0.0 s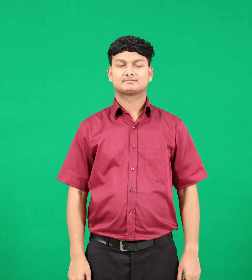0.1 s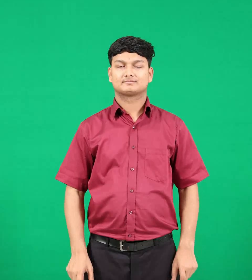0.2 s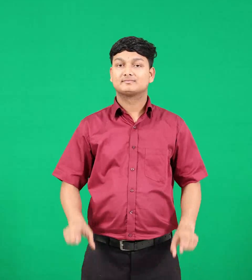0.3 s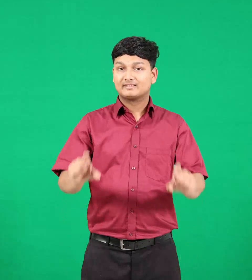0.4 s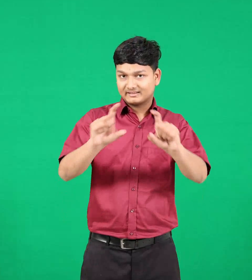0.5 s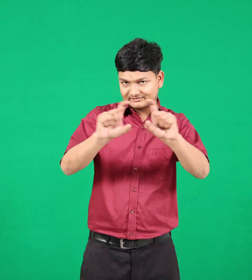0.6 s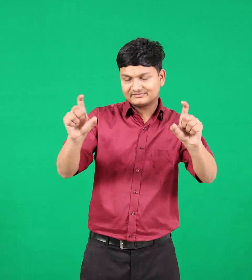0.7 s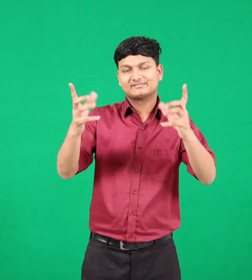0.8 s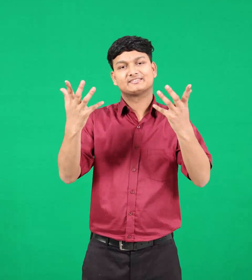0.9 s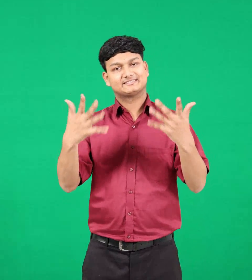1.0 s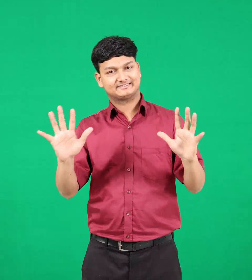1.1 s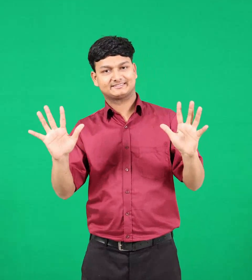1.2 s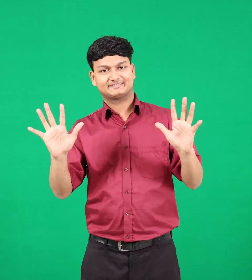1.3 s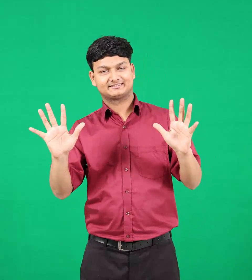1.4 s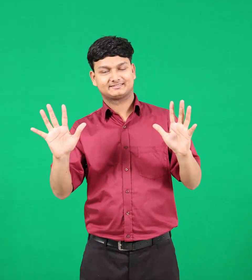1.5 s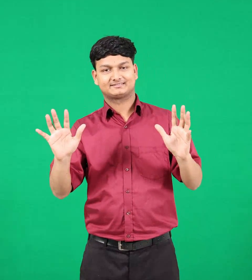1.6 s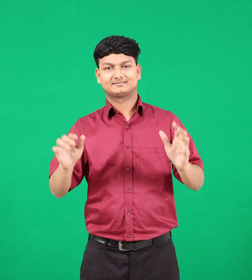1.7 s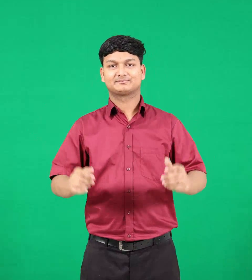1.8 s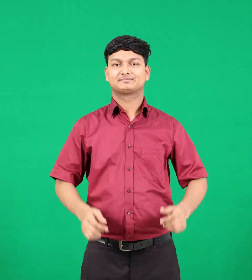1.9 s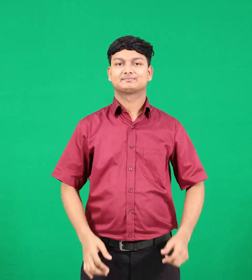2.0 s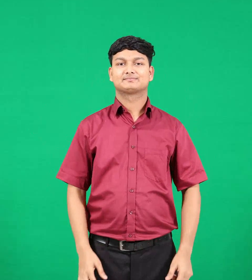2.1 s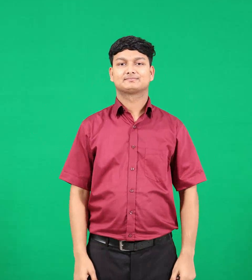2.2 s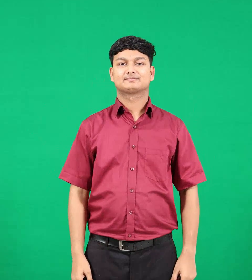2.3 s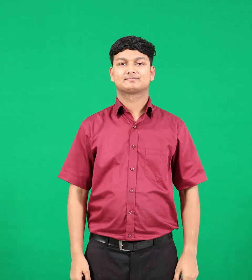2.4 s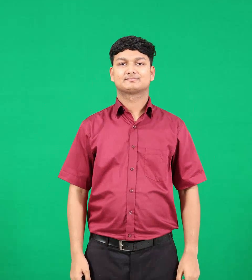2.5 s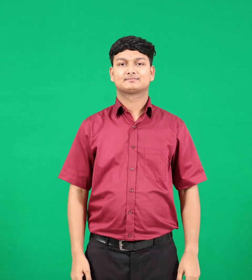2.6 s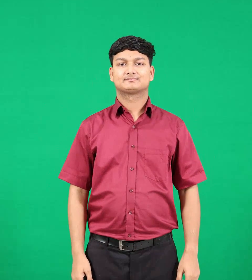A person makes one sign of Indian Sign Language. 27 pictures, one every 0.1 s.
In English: cleared
